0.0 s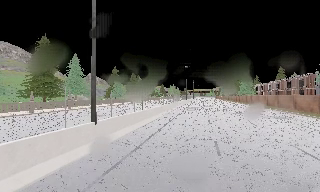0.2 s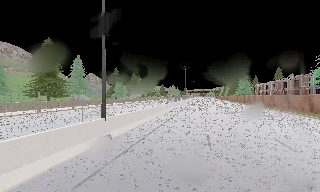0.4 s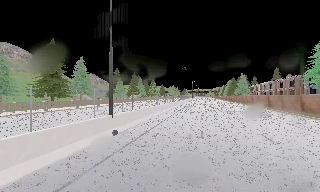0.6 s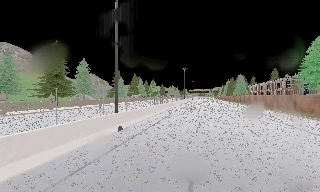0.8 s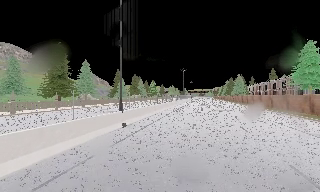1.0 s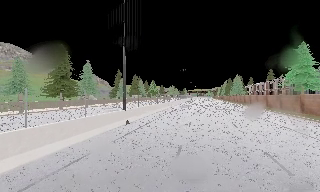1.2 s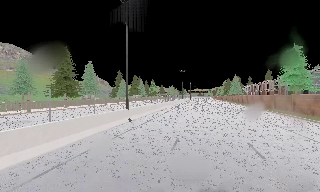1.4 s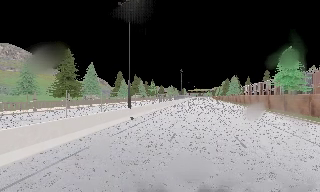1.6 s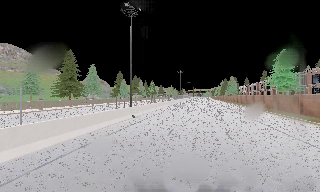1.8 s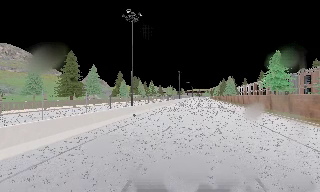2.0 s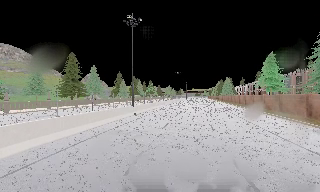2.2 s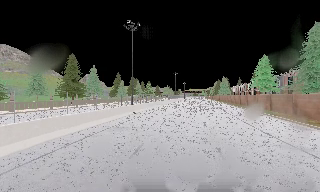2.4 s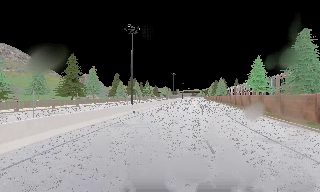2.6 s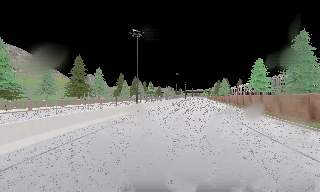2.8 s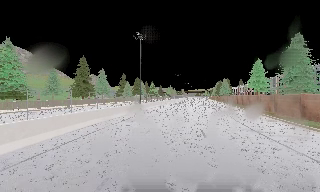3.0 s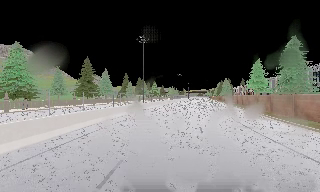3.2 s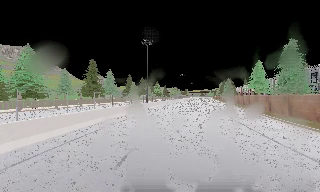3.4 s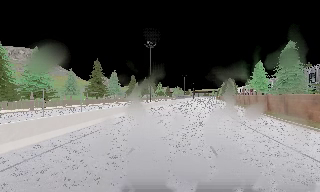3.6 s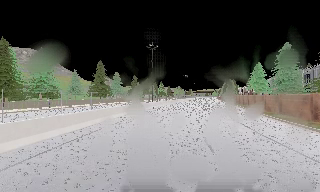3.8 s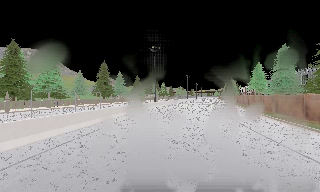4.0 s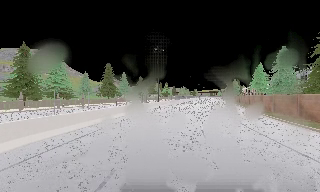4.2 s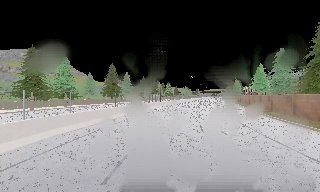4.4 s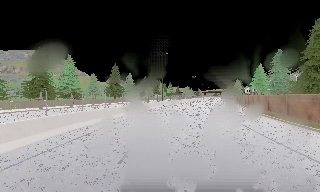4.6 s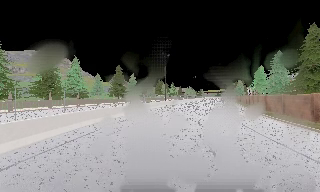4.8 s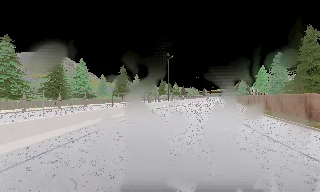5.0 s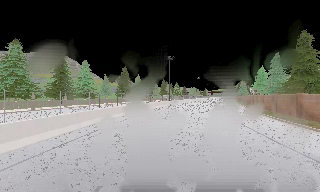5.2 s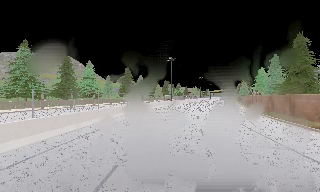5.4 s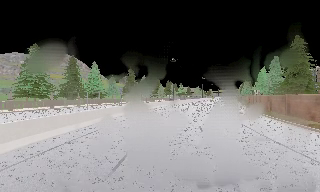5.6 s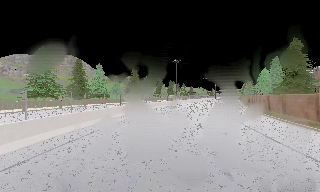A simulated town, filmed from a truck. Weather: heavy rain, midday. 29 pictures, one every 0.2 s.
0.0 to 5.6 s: The camera swings to its left by about 10 degrees, and the scene slides to the right. It travels backward, about 35 m, so what stands in front gets smaller.
The film runs backward here.
